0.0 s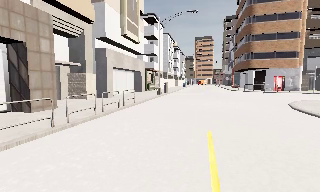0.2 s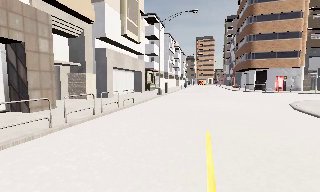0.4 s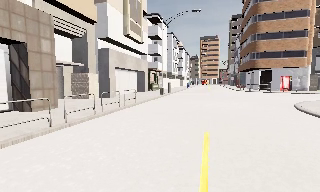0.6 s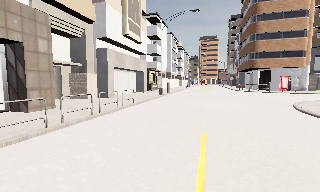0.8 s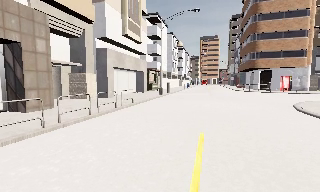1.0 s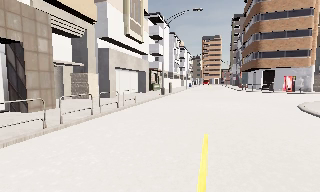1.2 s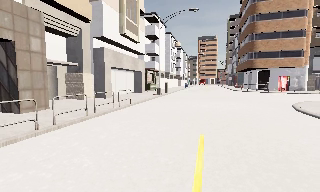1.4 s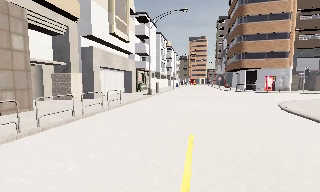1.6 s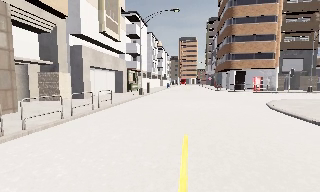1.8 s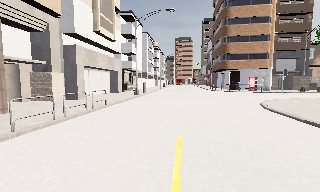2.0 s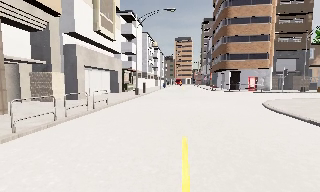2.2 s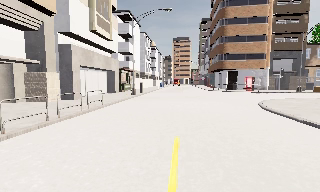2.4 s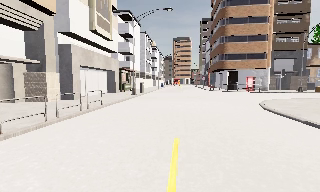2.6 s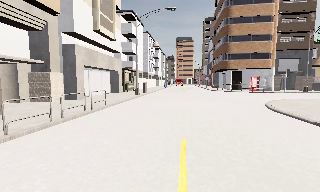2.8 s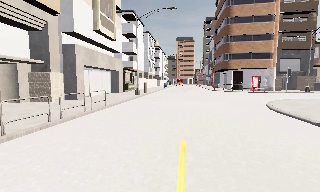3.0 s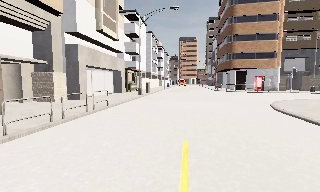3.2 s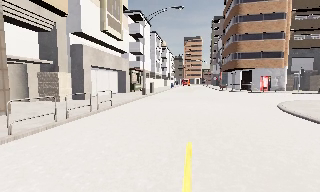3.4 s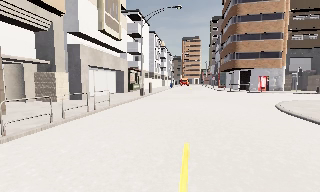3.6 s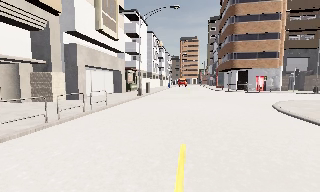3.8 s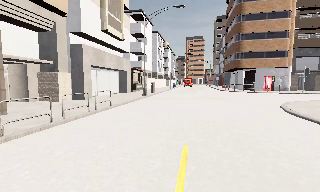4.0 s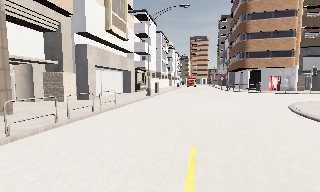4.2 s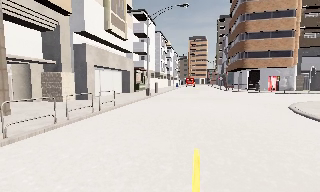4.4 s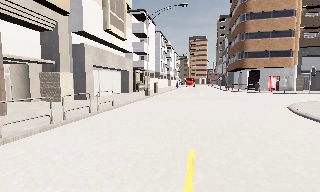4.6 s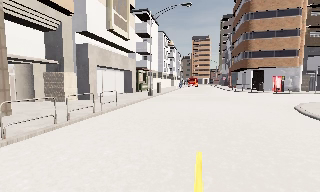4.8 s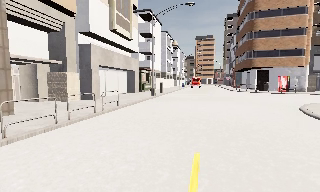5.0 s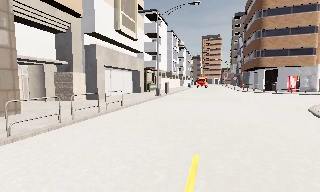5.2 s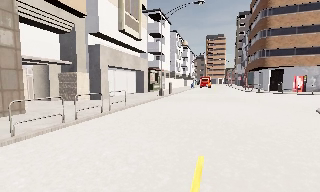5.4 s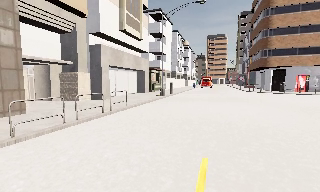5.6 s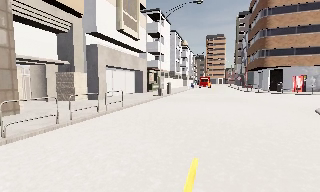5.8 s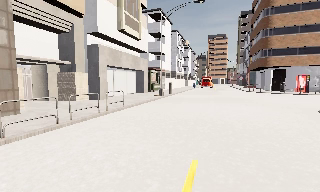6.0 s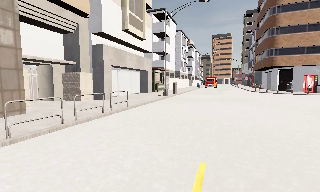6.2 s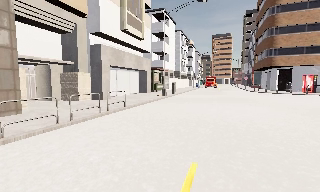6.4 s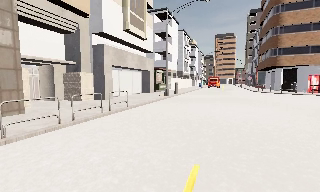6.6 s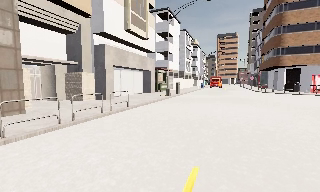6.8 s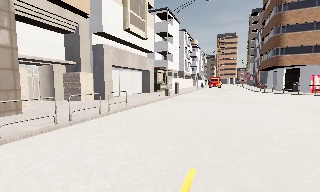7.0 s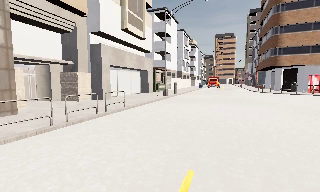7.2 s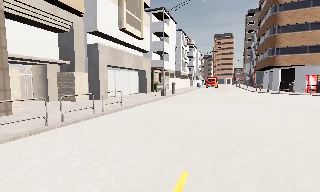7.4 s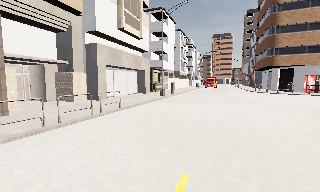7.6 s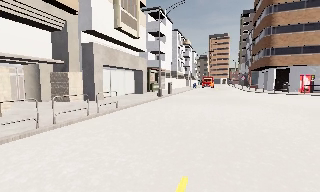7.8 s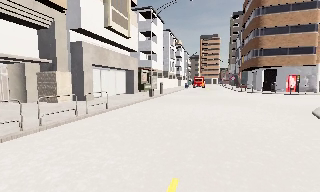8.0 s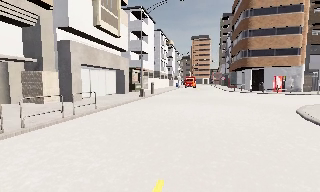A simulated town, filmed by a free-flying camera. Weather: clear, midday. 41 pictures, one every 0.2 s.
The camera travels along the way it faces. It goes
forward.
0.0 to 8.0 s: The camera travels forward and to its right, about 2.5 m, so what stands in front looms larger.
The film runs forward here.
